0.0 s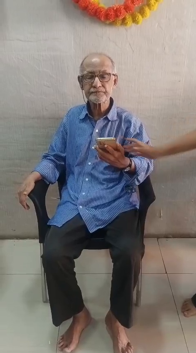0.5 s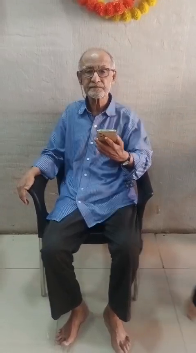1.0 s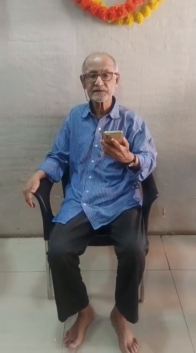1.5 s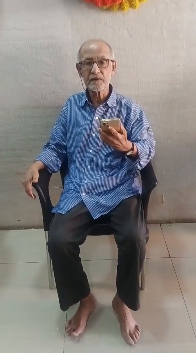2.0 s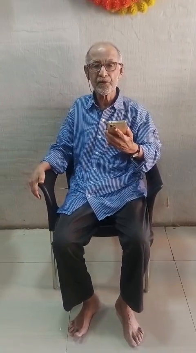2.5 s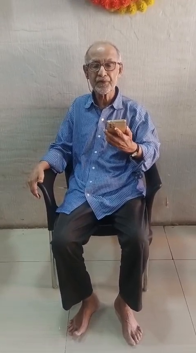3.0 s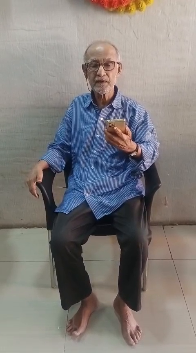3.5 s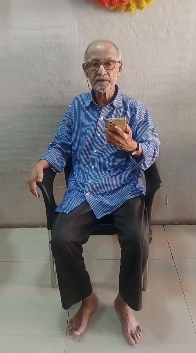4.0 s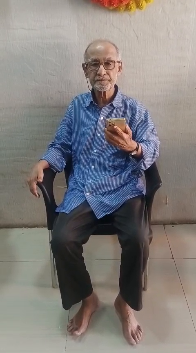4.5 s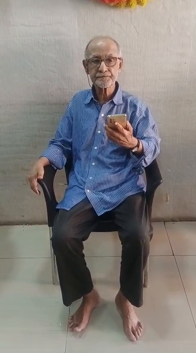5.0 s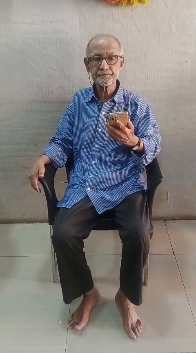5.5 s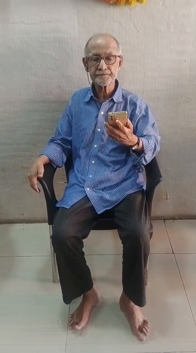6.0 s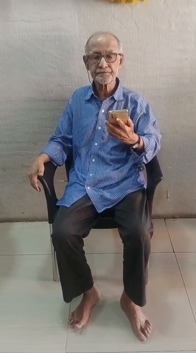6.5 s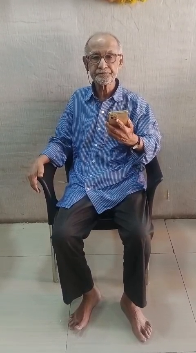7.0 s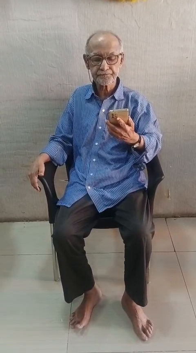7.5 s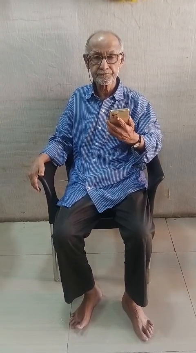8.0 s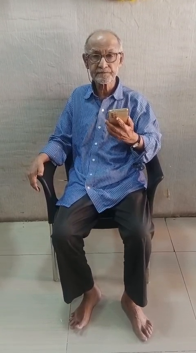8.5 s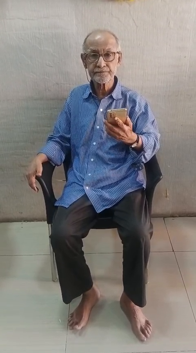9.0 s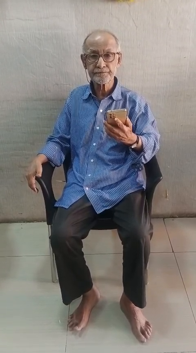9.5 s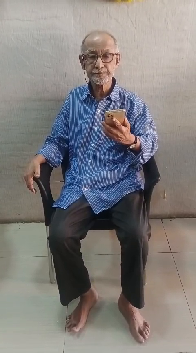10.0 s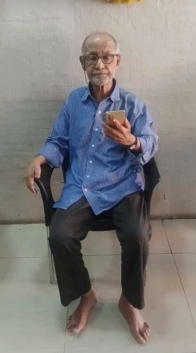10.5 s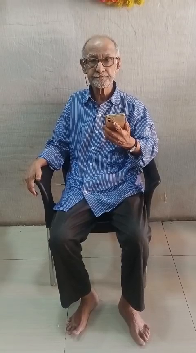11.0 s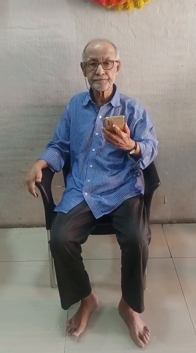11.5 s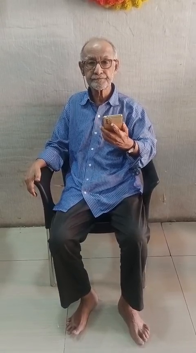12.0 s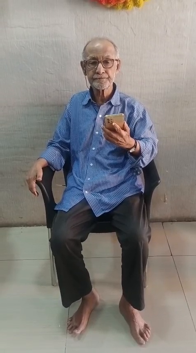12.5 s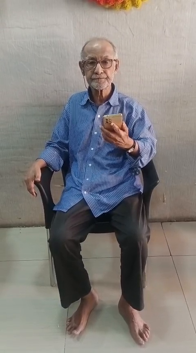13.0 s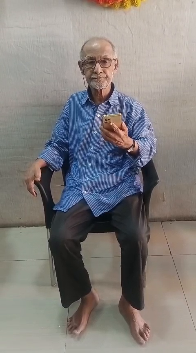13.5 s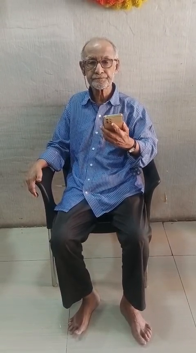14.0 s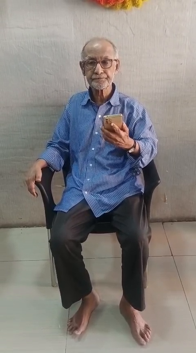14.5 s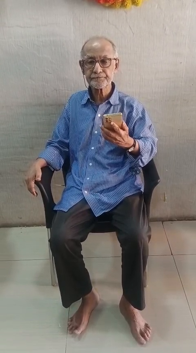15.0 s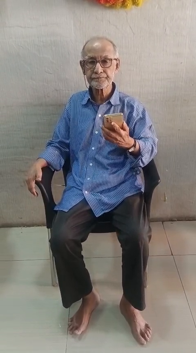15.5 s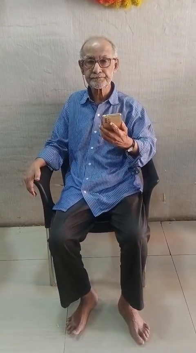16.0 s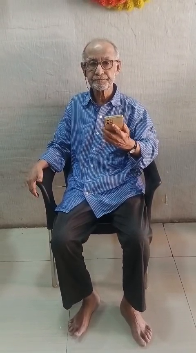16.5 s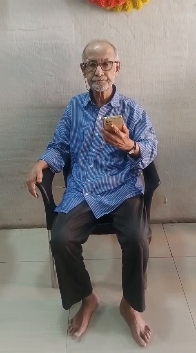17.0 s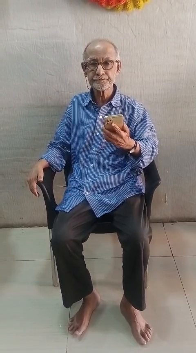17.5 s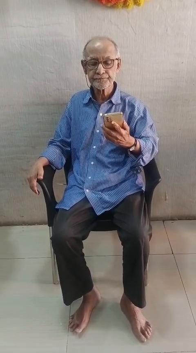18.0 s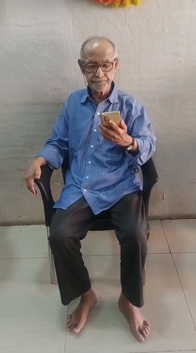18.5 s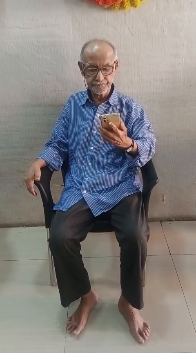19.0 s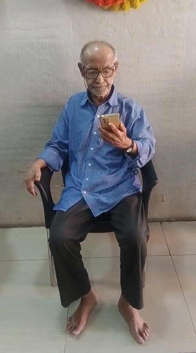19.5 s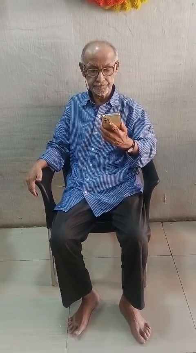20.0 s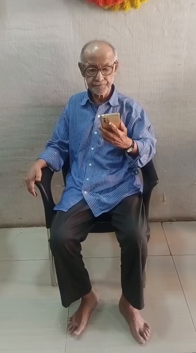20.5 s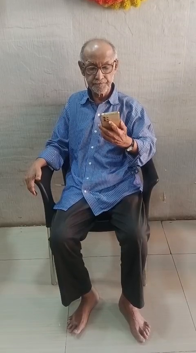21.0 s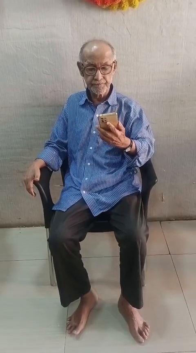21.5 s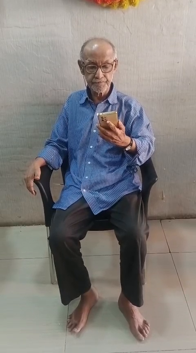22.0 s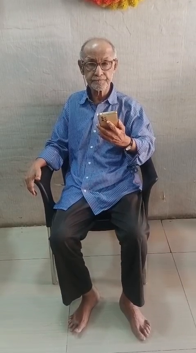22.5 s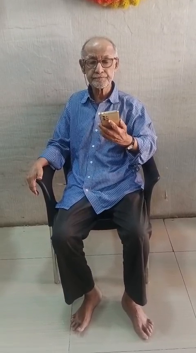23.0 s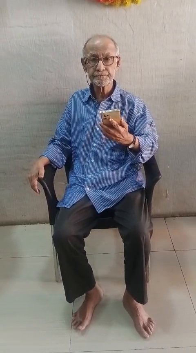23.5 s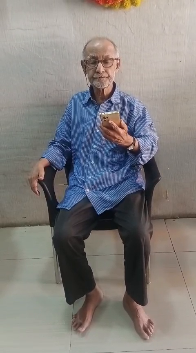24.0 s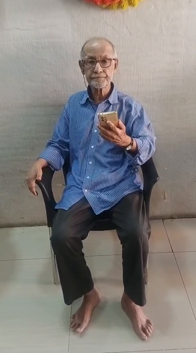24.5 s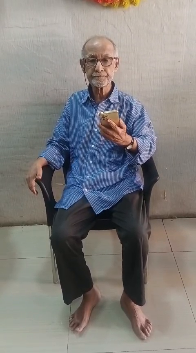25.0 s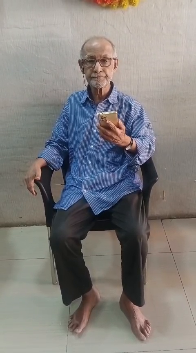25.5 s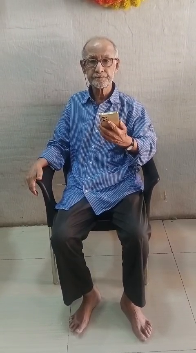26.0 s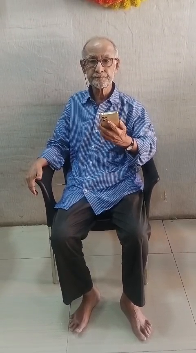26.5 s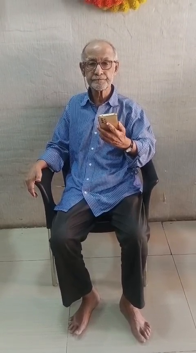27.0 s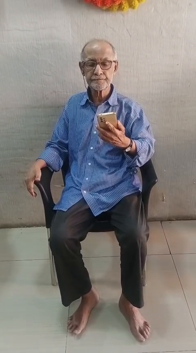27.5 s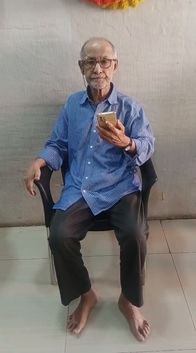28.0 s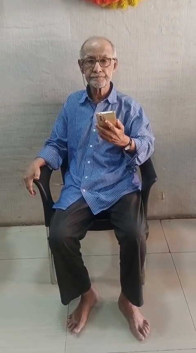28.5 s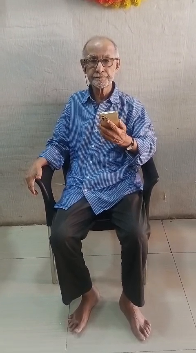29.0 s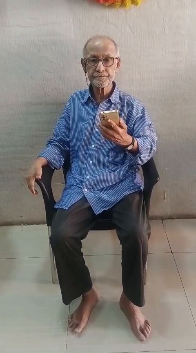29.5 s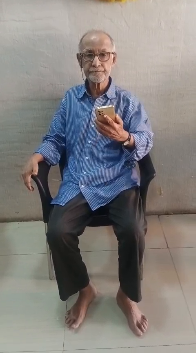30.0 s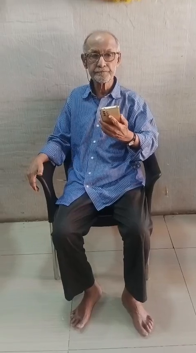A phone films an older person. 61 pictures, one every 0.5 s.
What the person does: Sitting.
